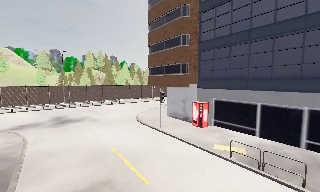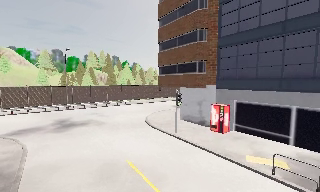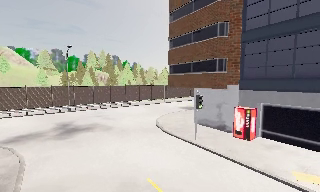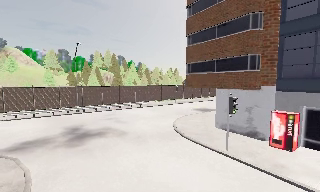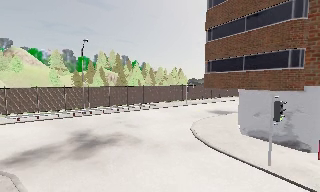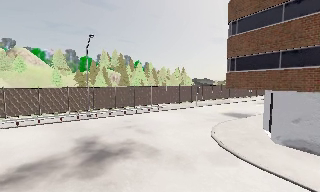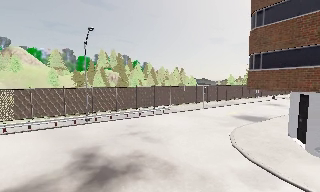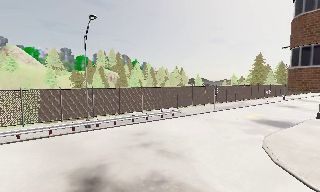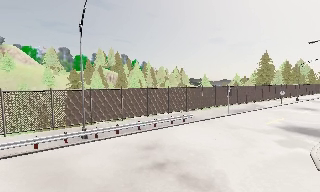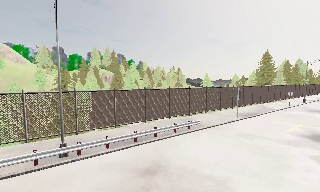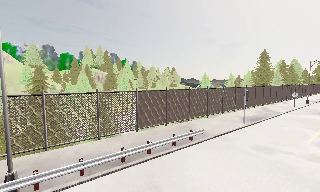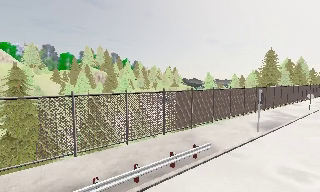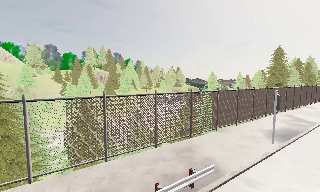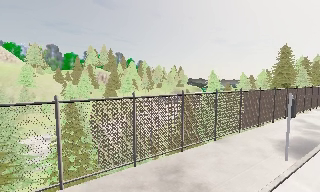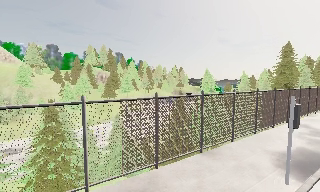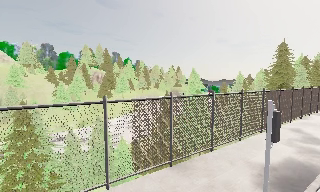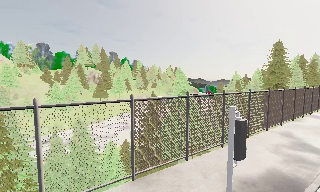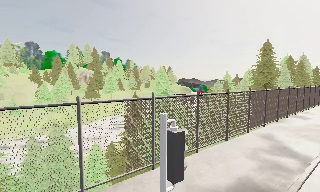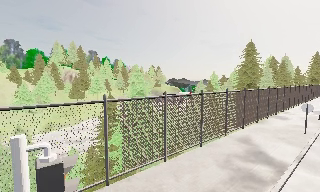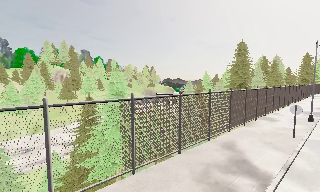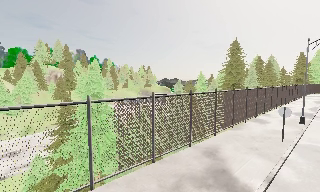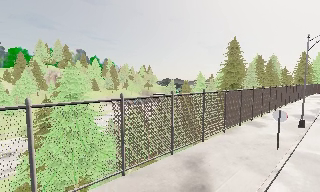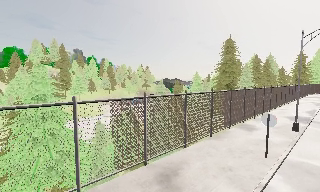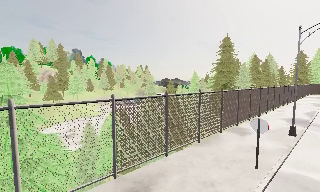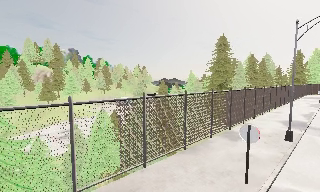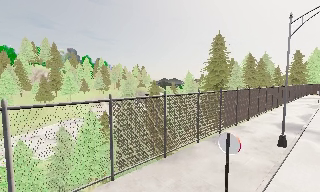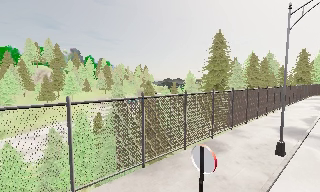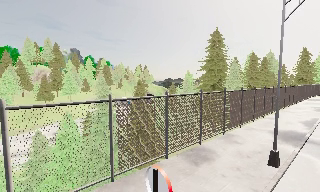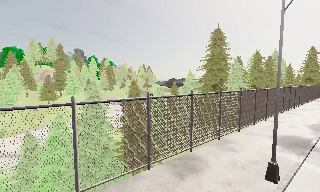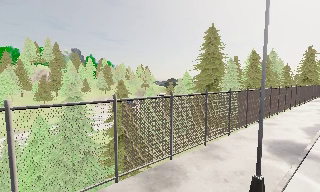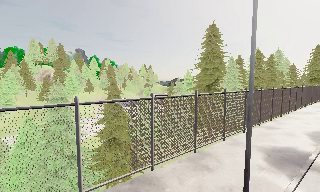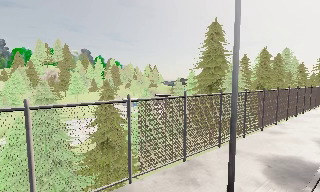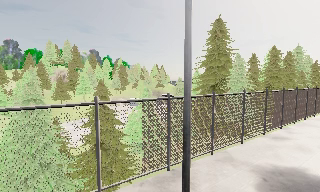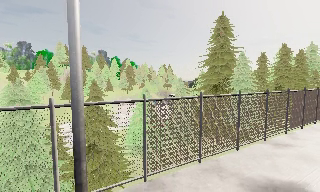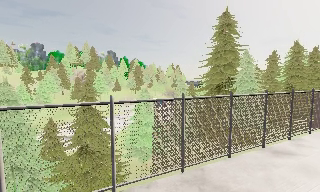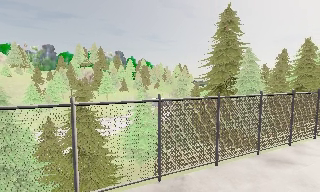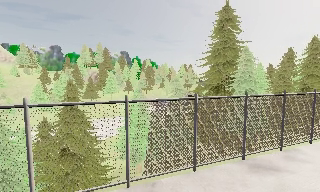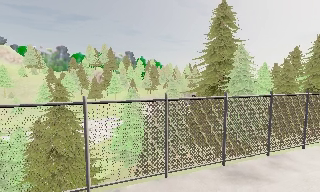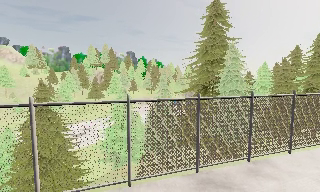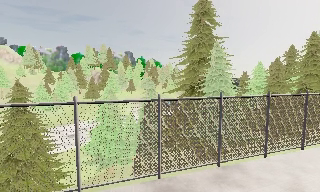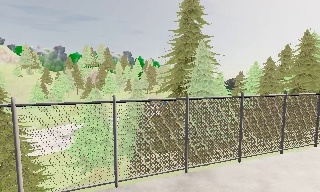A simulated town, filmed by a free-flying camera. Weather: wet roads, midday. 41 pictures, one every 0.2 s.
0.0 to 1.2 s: The camera travels forward and to its left, about 11 m, so what stands in front looms larger.
1.2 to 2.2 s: The camera travels forward, about 12 m, so what stands in front looms larger.
2.2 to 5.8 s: The camera travels to its right and forward, about 30 m, so close, fixed things drift to the left.
5.8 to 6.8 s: The camera pans to its left, which is counterclockwise from overhead, by about 15 degrees. It travels to its right and forward, about 7 m, so close, fixed things drift to the left.
6.8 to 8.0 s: The camera travels to its right, about 9 m, so close, fixed things drift to the left.
The film runs backward here.
